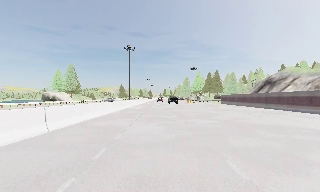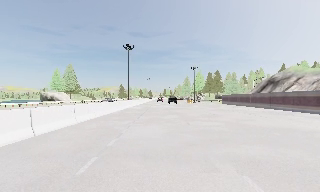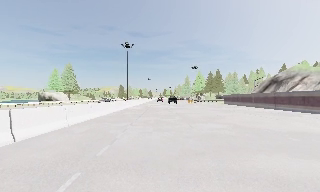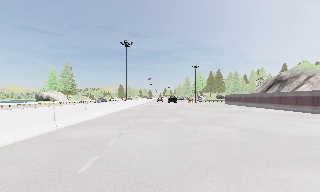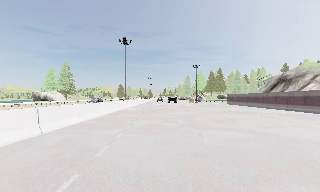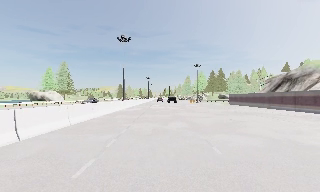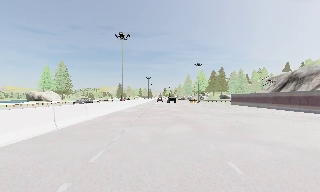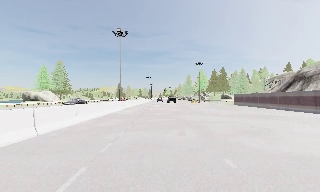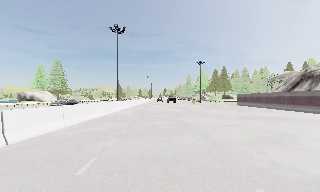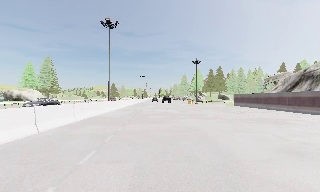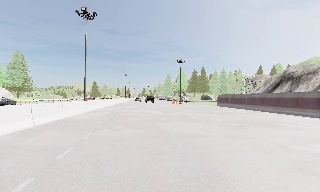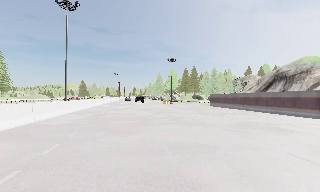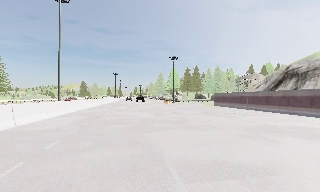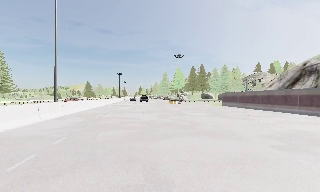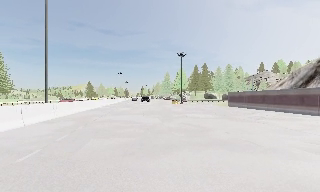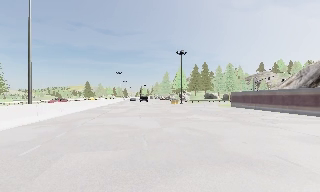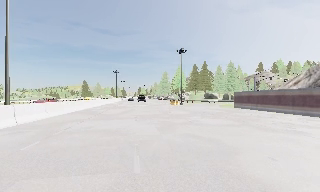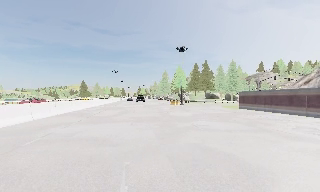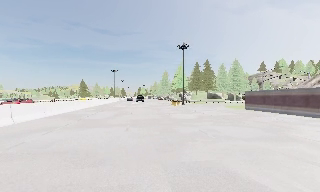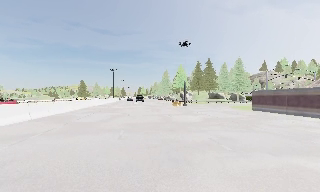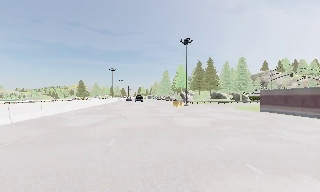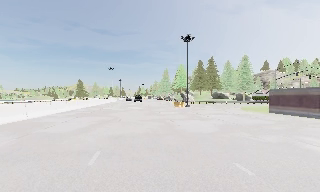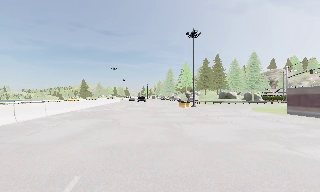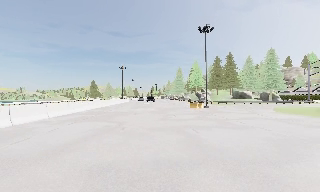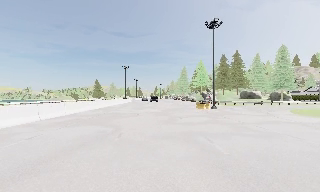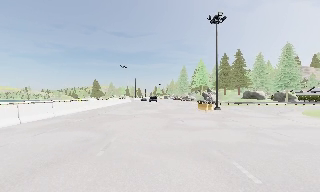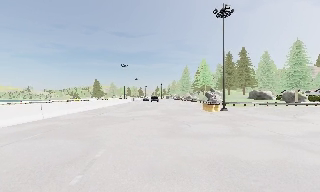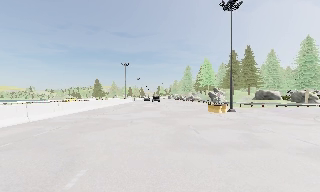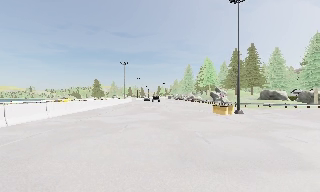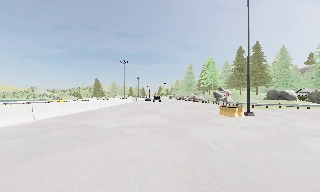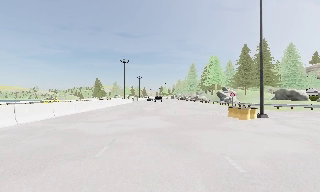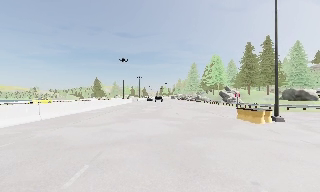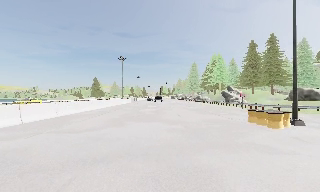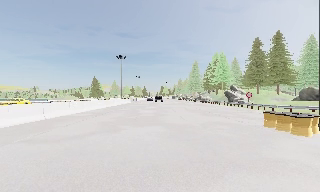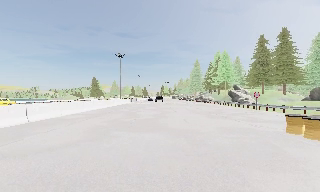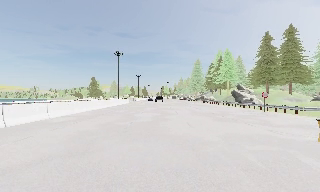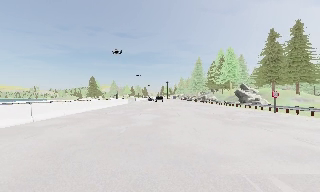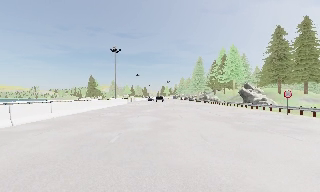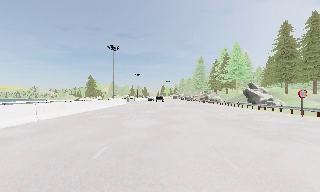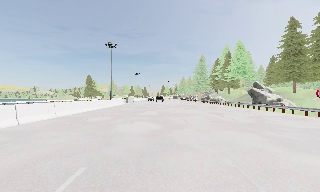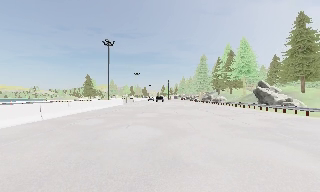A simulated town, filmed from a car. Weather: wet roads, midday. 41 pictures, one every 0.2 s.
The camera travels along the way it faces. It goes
forward.
0.0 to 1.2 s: The camera travels forward, about 6 m, so what stands in front looms larger.
1.2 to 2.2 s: The camera pans to its right, which is clockwise from overhead, by about 10 degrees. It travels forward, about 7 m, so what stands in front looms larger.
2.2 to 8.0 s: The camera pans to its left, which is counterclockwise from overhead, by about 10 degrees. It travels forward, about 45 m, so what stands in front looms larger.
The film runs forward here.
